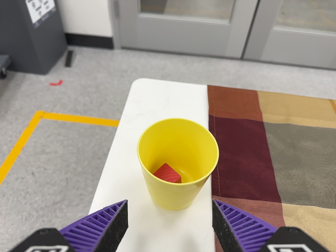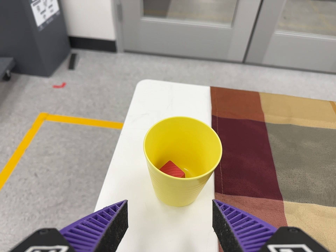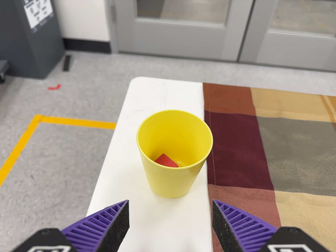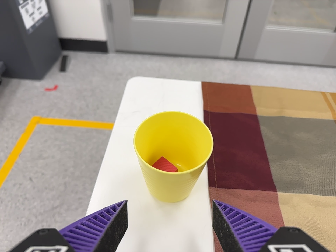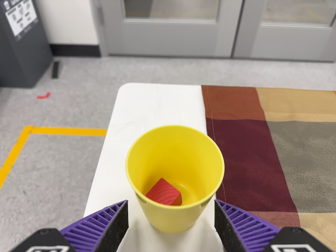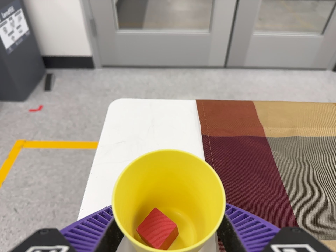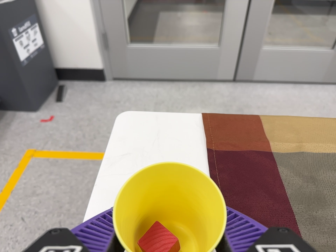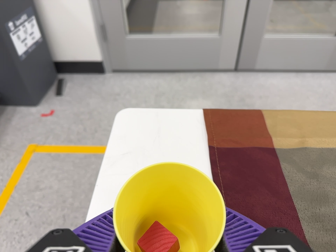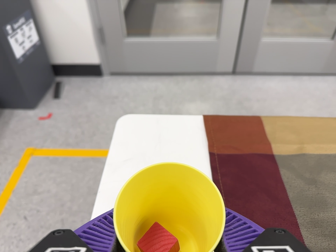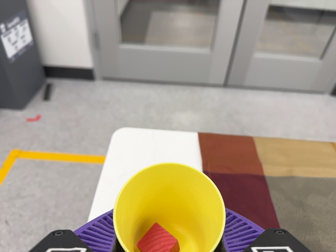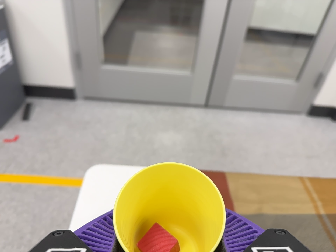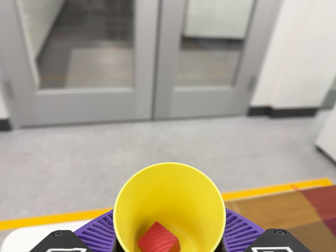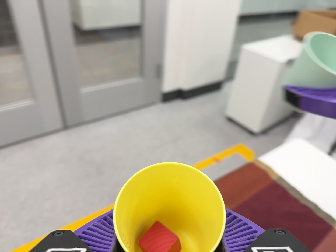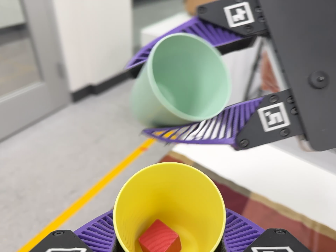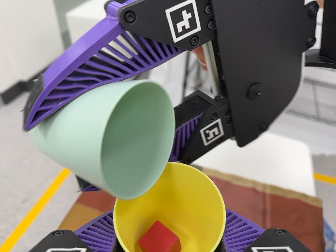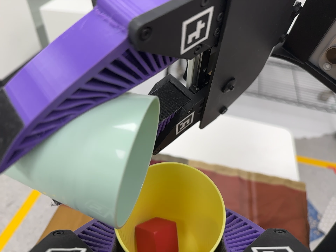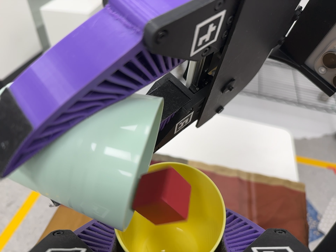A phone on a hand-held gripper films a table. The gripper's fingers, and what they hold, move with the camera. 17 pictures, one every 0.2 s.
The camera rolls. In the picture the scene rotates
counterclockwise.
The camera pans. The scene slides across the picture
to the left.
0.0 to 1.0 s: The camera travels forward, about 6 cm, so what stands in front looms larger.
1.0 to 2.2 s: The camera pans to its right by about 15 degrees. It travels toward the top of its view and to its right, about 12 cm, so close, fixed things drift downward. Its aim tips toward the top of its view by about 10 degrees, and the scene shifts downward.
2.2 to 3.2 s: The camera swings to its right by about 45 degrees, and the scene slides to the left. It travels to its right, toward the top of its view and forward, about 18 cm, so close, fixed things drift to the left. Its aim tips toward the bottom of its view by about 15 degrees. It rolls about its line of sight by about 40 degrees, and the scene rotates counterclockwise.
The film runs backward here.
